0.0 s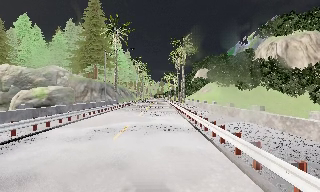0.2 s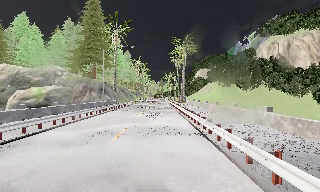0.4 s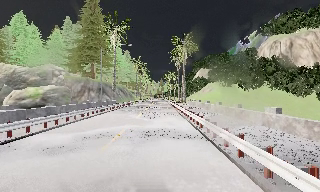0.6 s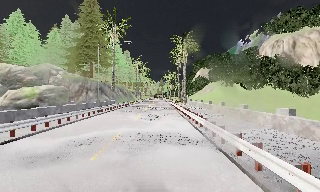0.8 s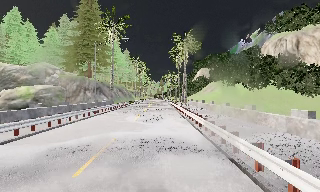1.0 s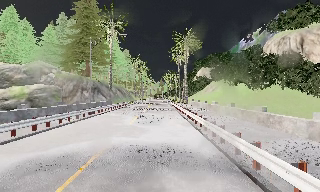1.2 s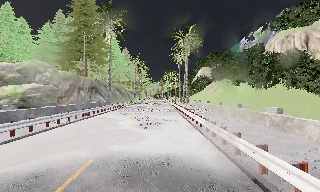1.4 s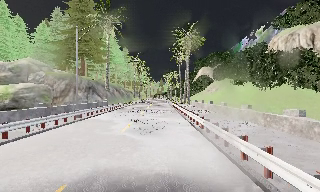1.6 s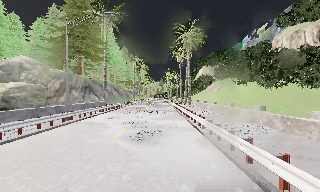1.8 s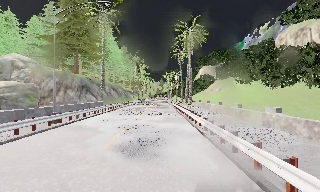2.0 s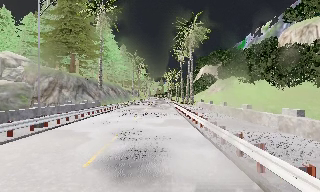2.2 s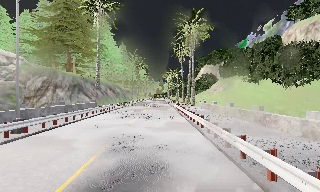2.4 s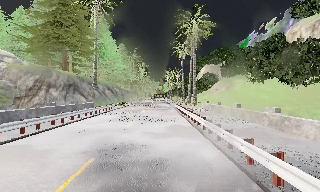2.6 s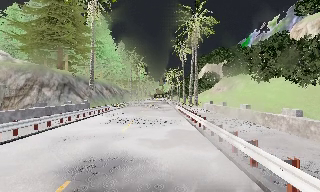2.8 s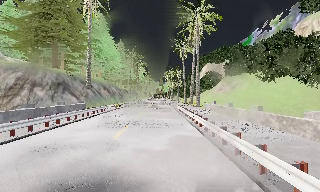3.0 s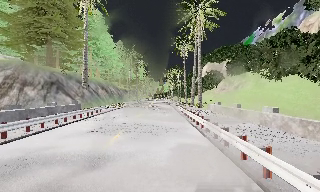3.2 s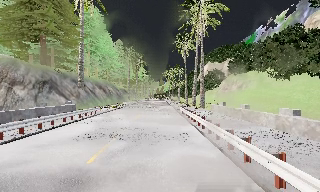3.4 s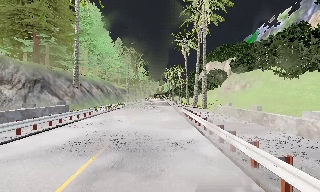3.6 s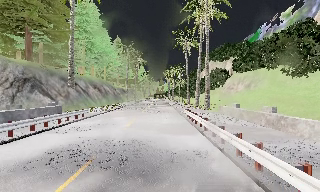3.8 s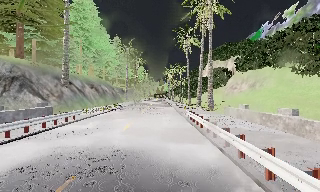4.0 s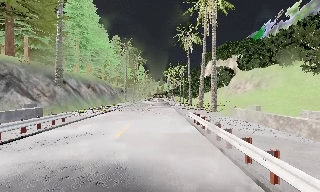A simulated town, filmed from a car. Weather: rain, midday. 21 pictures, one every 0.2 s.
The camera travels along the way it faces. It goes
forward.
0.0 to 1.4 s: The camera travels forward, about 7 m, so what stands in front looms larger. It gains speed.
1.4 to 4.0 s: The camera travels forward, about 17 m, so what stands in front looms larger.
The film runs forward here.
